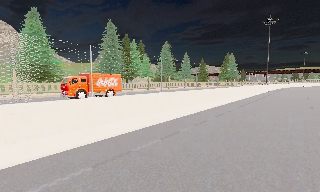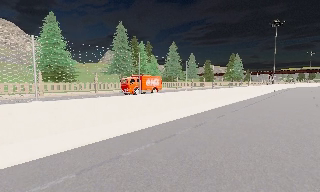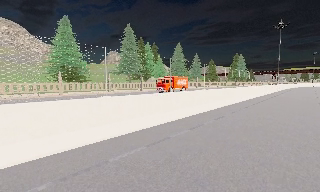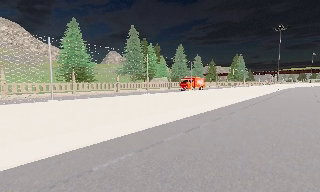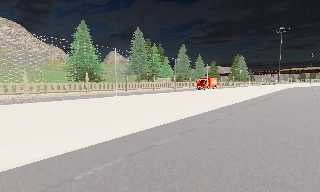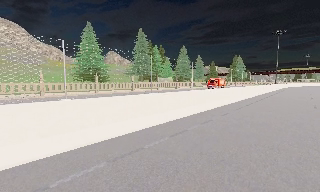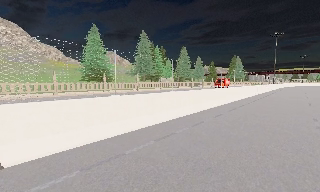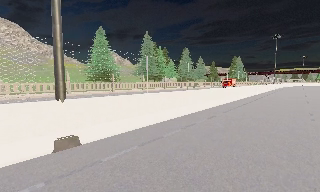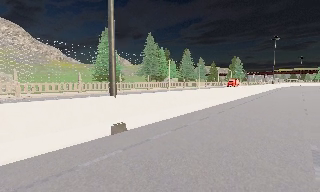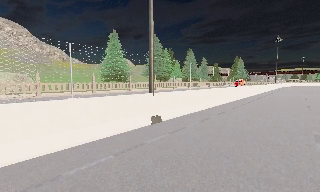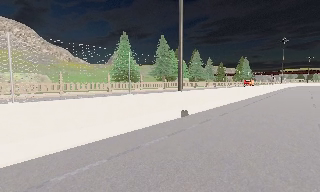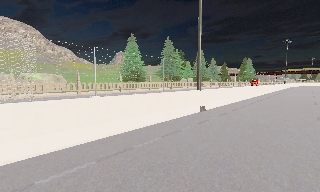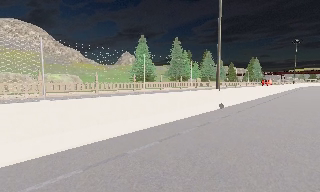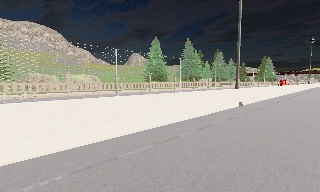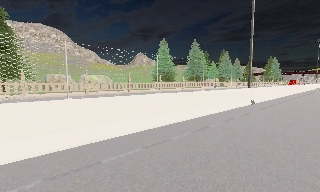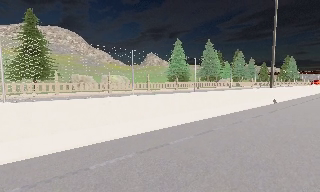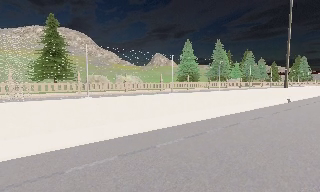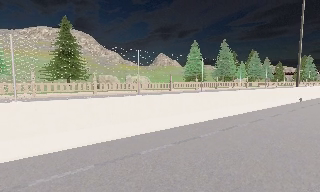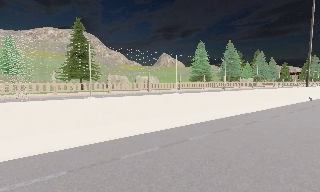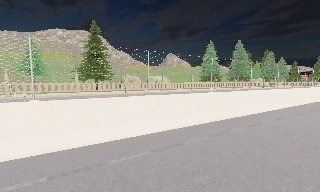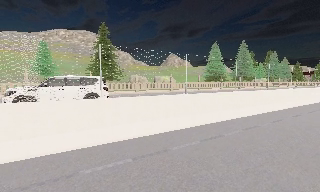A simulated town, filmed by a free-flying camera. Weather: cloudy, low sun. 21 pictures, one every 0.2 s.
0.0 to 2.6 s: The camera travels backward and to its left, about 20 m, so what stands in front gets smaller.
2.6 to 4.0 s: The camera pans to its left, which is counterclockwise from overhead, by about 10 degrees. It travels to its left and backward, about 11 m, so close, fixed things drift to the right.
The film runs backward here.
